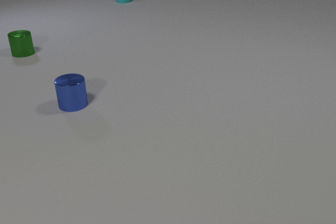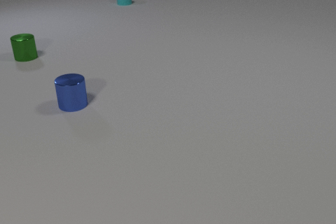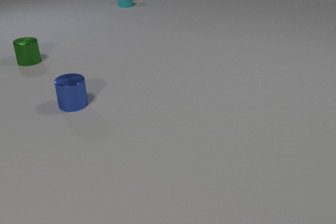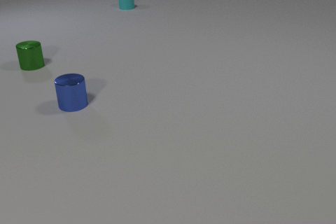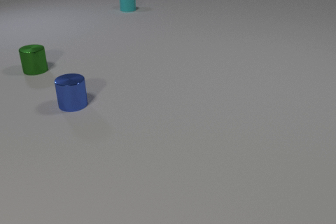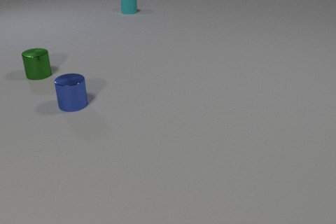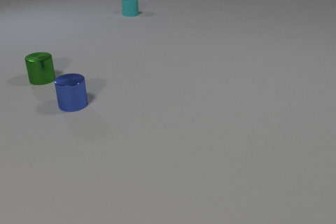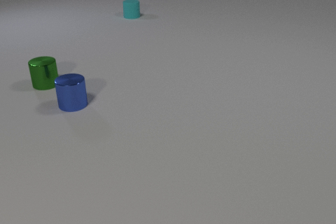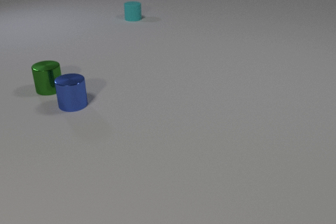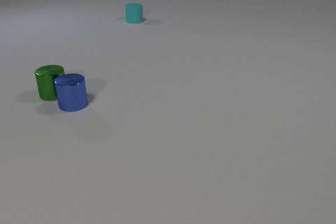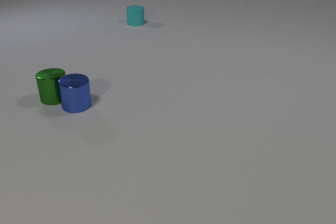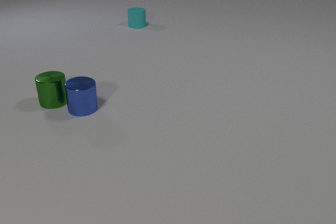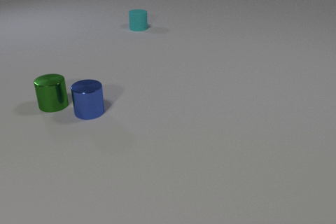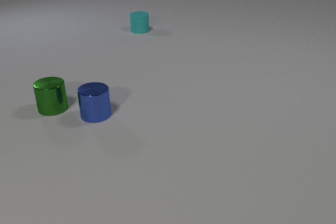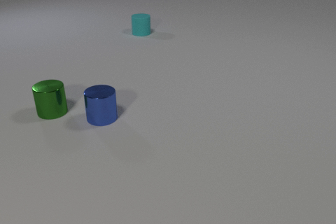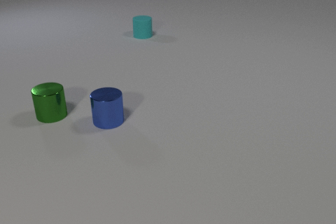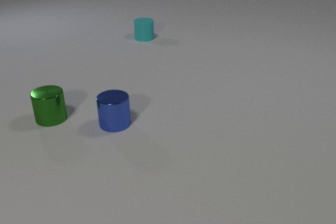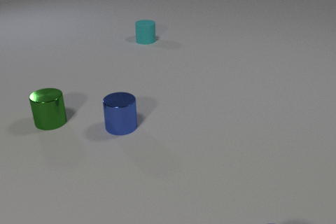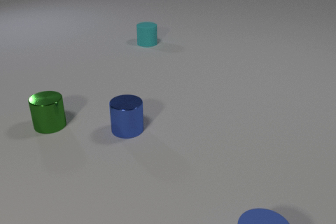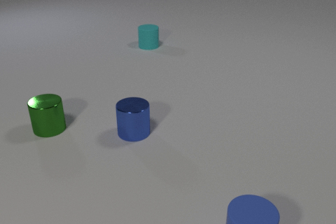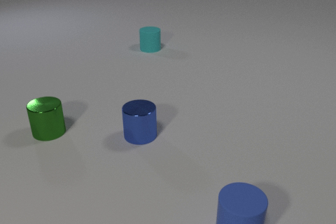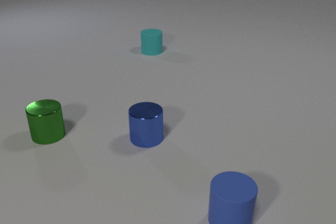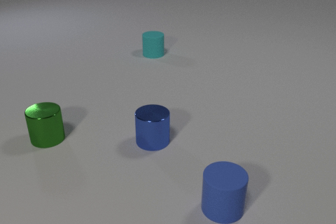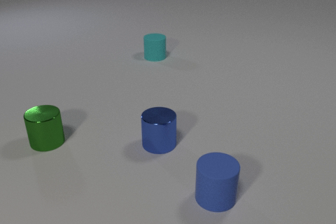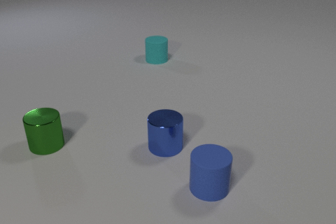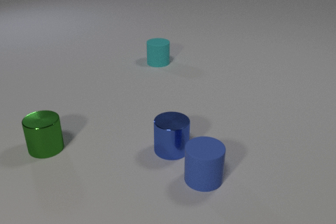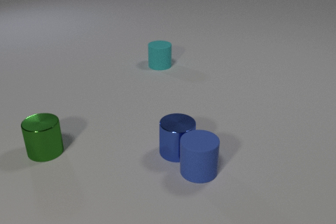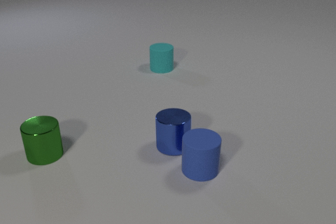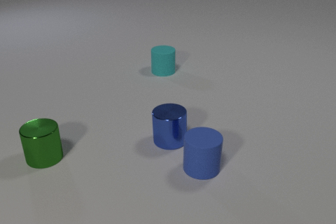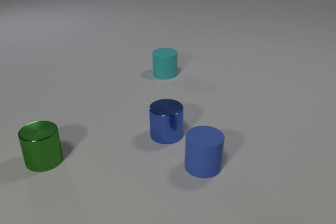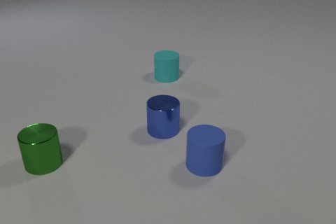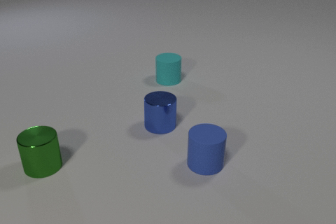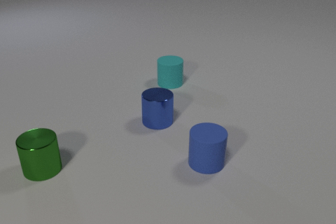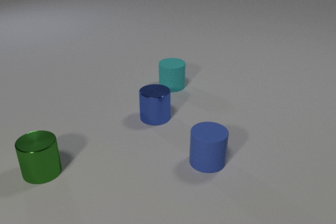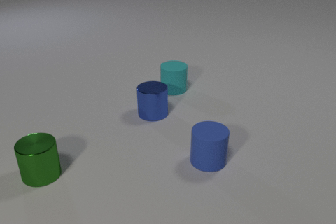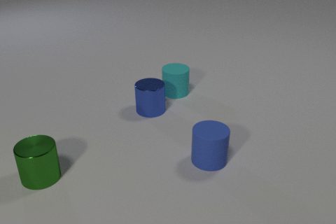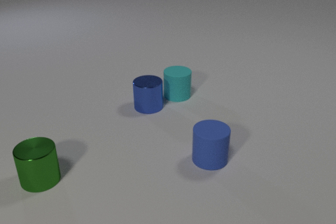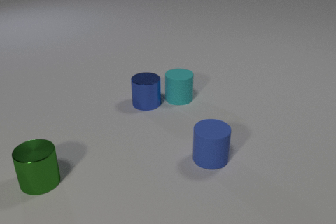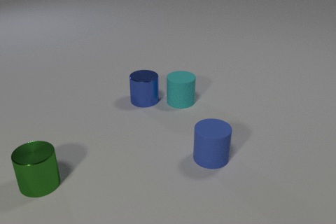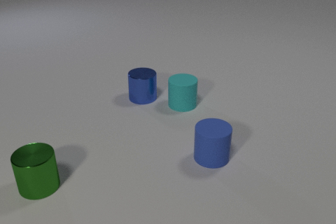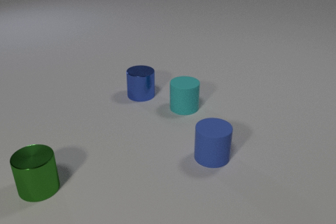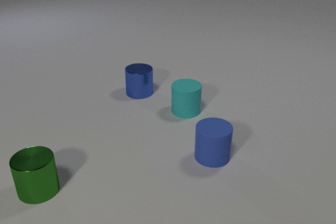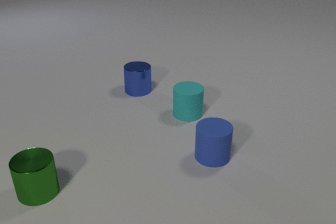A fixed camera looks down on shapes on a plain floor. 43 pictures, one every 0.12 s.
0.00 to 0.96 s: The green metal cylinder slides toward the camera. The cyan rubber cylinder slides toward the camera.
0.96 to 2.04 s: The green metal cylinder slides toward the camera. The blue metal cylinder slides toward the camera and to the right. The cyan rubber cylinder slides toward the camera. The green metal cylinder and the blue metal cylinder collide.
2.04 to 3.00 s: The green metal cylinder slides toward the camera. The blue metal cylinder slides to the right and toward the camera. The blue rubber cylinder slides away from the camera and to the left. The cyan rubber cylinder slides toward the camera.
3.00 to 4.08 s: The green metal cylinder slides toward the camera. The blue metal cylinder slides away from the camera. The blue rubber cylinder slides away from the camera. The cyan rubber cylinder slides toward the camera. The blue metal cylinder and the blue rubber cylinder collide.
4.08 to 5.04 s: The green metal cylinder slides toward the camera. The blue metal cylinder slides away from the camera. The blue rubber cylinder slides away from the camera. The cyan rubber cylinder slides toward the camera.
What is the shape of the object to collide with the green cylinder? cylinder.
How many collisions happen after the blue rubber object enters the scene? 1.
Are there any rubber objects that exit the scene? no.
